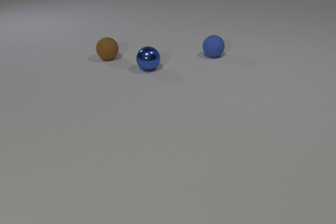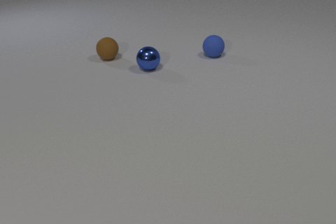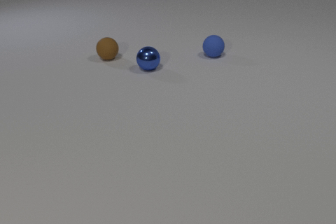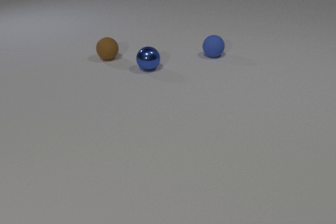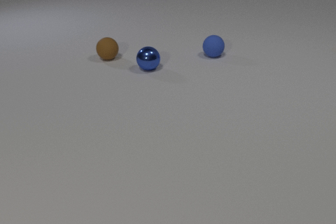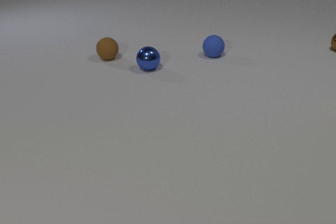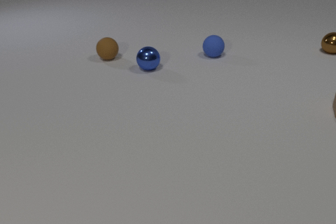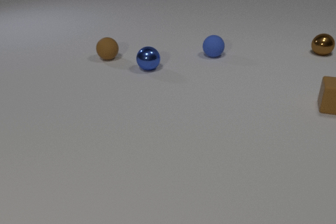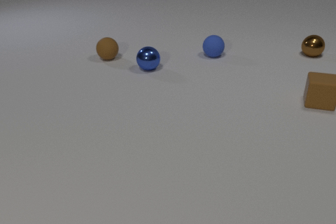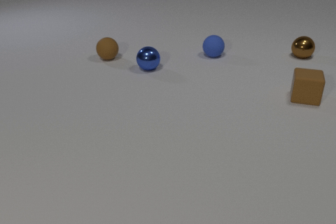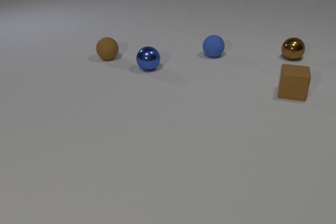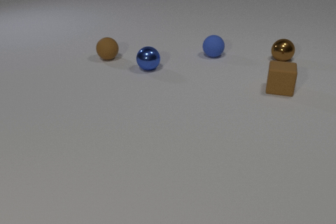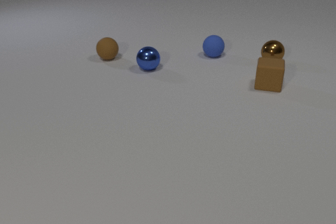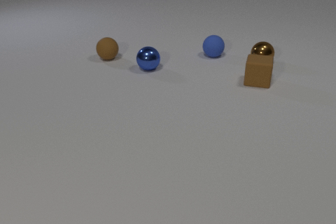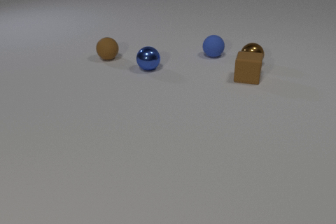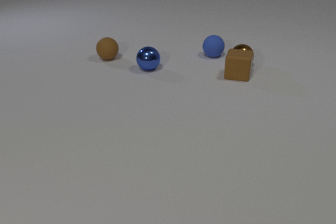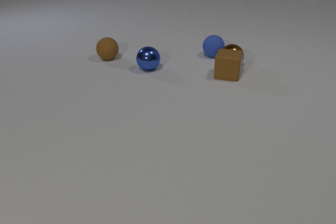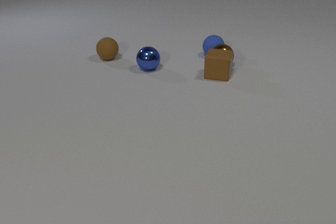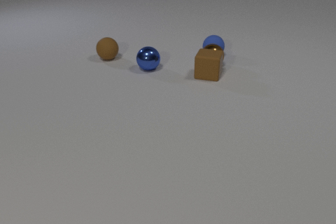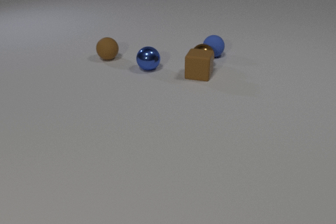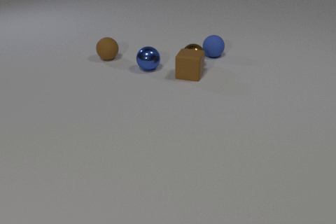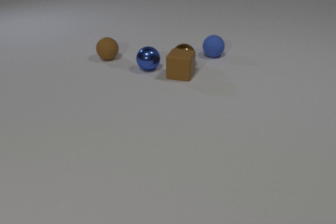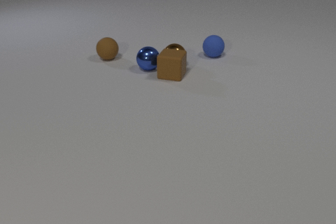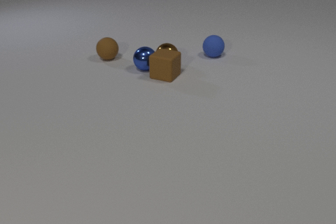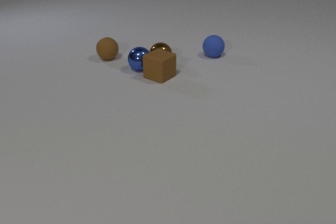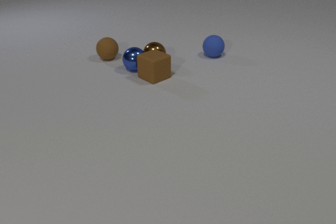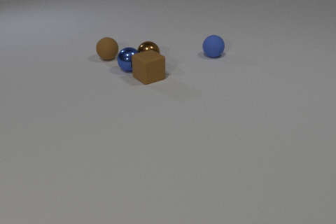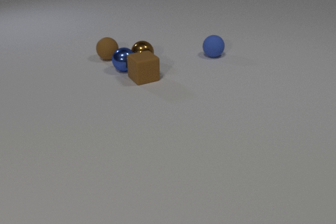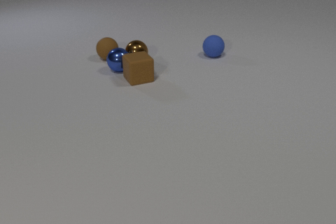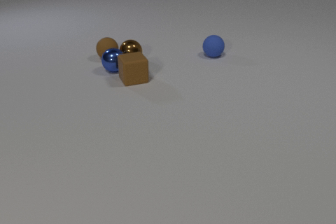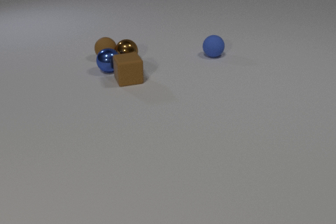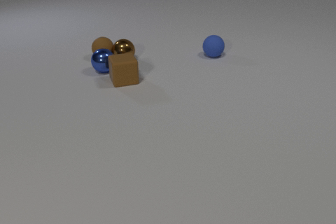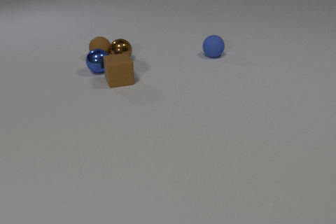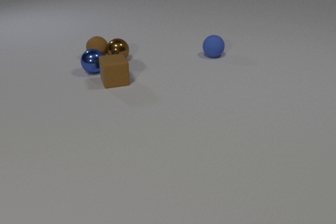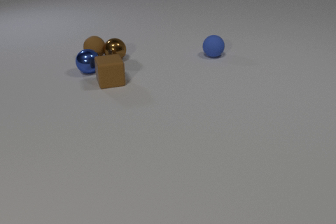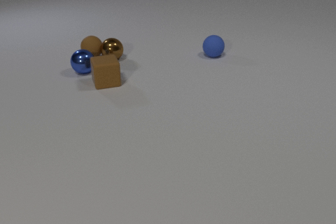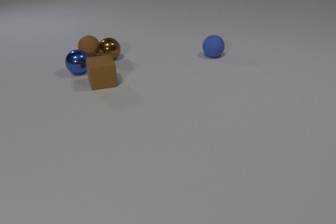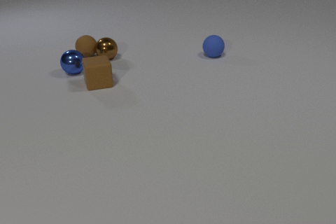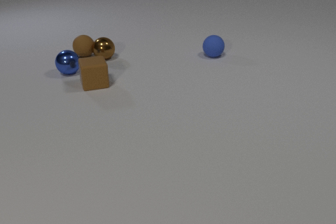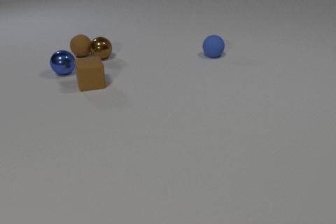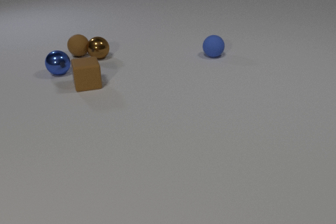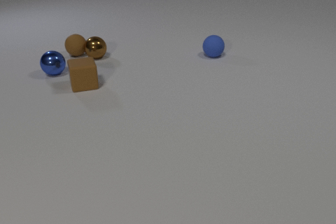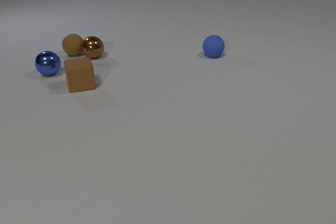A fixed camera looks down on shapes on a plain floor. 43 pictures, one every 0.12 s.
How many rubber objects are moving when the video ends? 2.
Are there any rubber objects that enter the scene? yes.
How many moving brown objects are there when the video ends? 3.
0.00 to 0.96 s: The brown rubber cube comes in at the right edge, slides to the left. The brown metal sphere comes in at the right edge, rolls to the left and toward the camera.
0.96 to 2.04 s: The brown rubber cube slides to the left. The brown metal sphere rolls to the left and toward the camera. The brown rubber cube and the brown metal sphere collide.
2.04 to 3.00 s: The brown rubber cube slides to the left, spins so that its near face slides to the left, clockwise seen from above. The brown metal sphere rolls to the left. The blue metal sphere rolls to the left. The brown rubber cube and the blue metal sphere collide. The brown metal sphere and the blue metal sphere collide.
3.00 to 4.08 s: The brown rubber cube slides to the left, spins clockwise seen from above by about 30 degrees, its near face sliding to the left. The brown metal sphere rolls to the left. The blue metal sphere rolls to the left. The brown rubber sphere rolls to the left and away from the camera. The brown metal sphere and the brown rubber sphere collide.
4.08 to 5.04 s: The brown rubber cube slides to the left. The brown metal sphere rolls to the left and away from the camera. The blue metal sphere rolls to the left. The brown rubber sphere rolls to the left and away from the camera.
